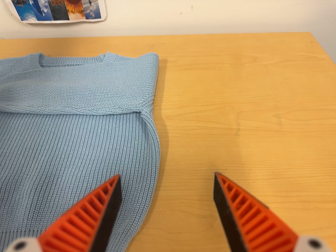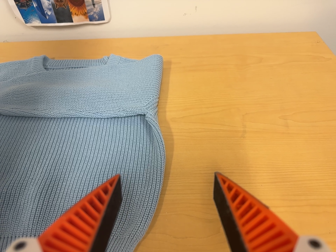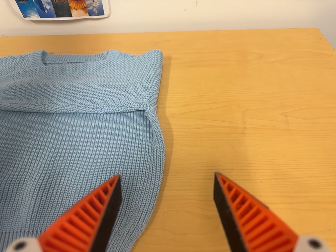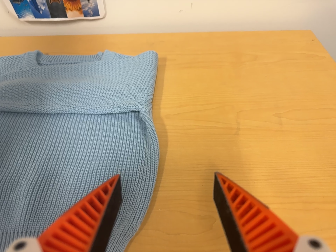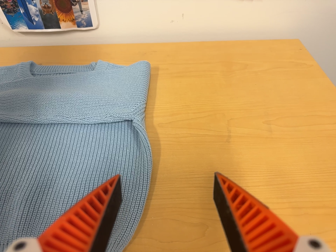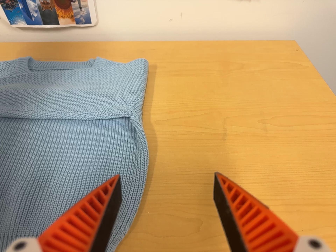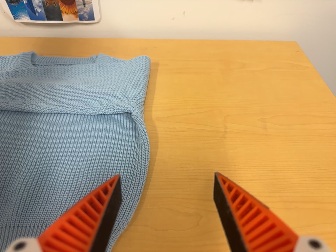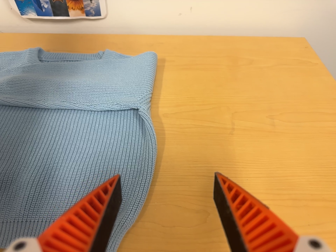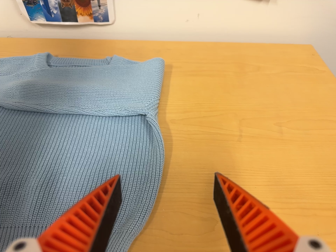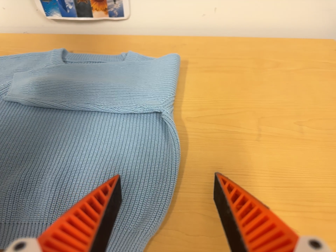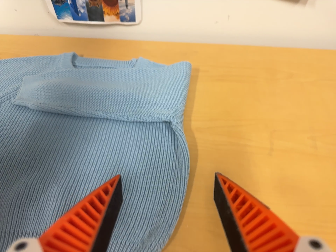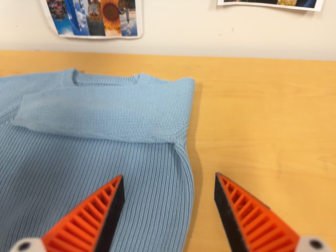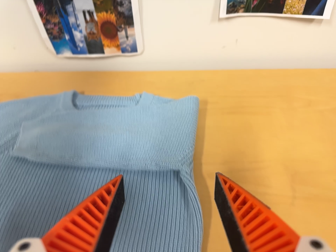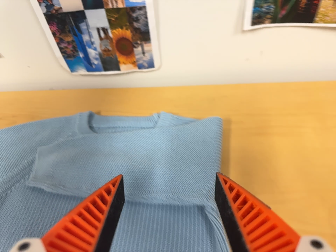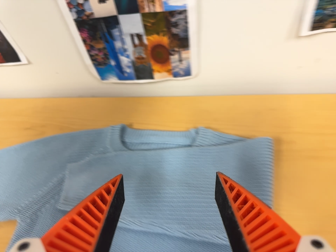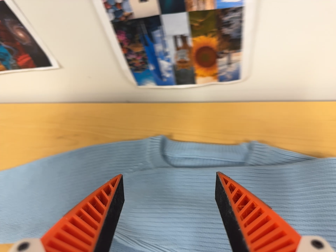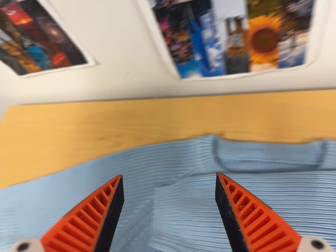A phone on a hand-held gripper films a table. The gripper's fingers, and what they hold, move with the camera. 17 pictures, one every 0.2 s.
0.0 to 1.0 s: The camera shifts only a little, or ends up much as it began.
1.0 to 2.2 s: The camera travels toward the top of its view, about 6 cm, so close, fixed things drift downward.
2.2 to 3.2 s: The scene slides to the right, as the camera pans about 20 degrees to its left. It travels toward the top of its view, forward and to its left, about 30 cm, so close, fixed things drift downward. Its aim tips toward the bottom of its view by about 10 degrees.
The film runs backward here.
